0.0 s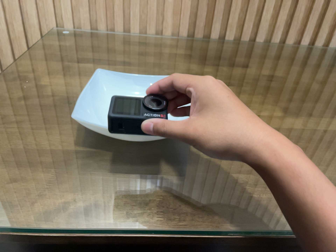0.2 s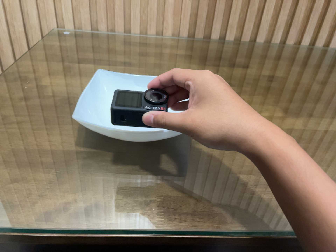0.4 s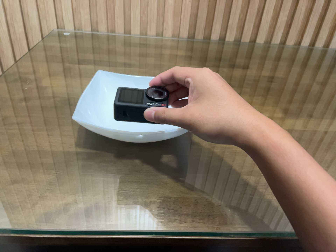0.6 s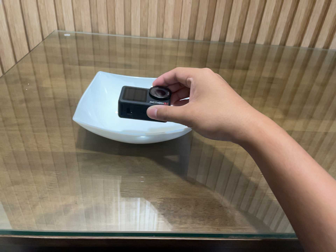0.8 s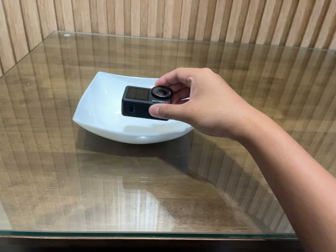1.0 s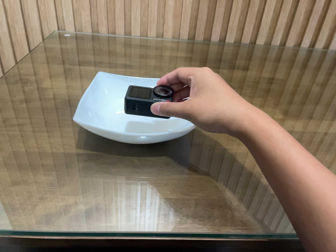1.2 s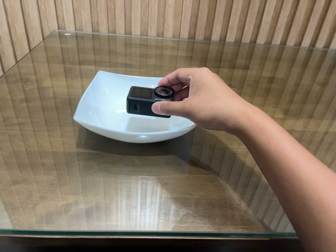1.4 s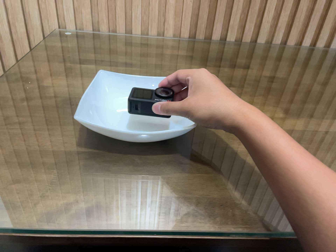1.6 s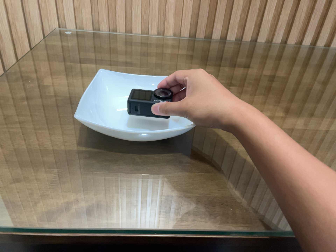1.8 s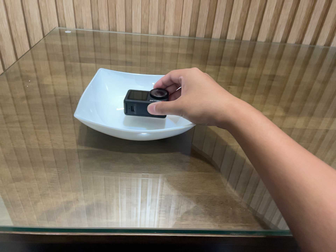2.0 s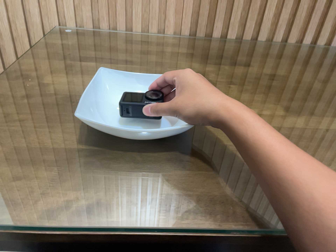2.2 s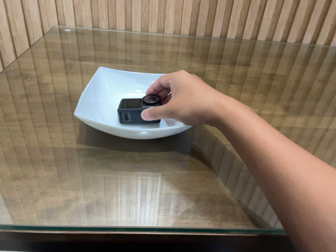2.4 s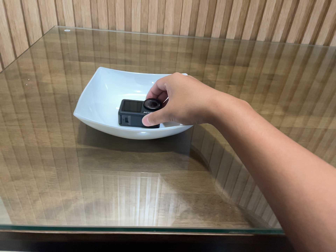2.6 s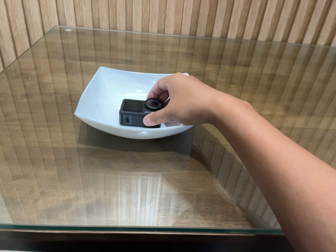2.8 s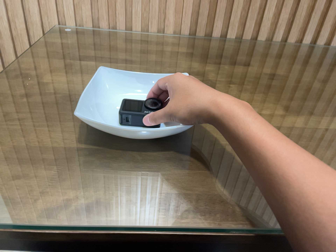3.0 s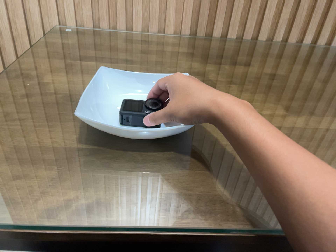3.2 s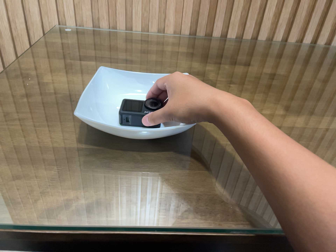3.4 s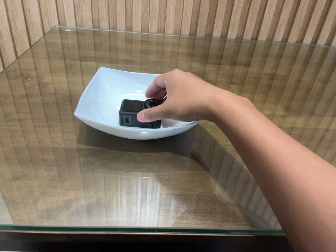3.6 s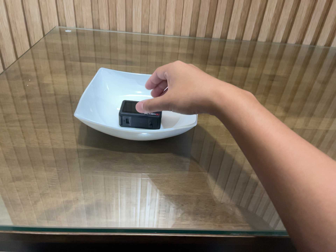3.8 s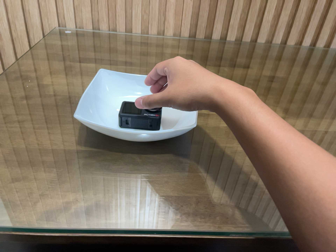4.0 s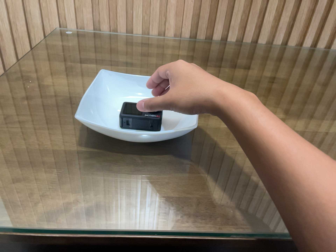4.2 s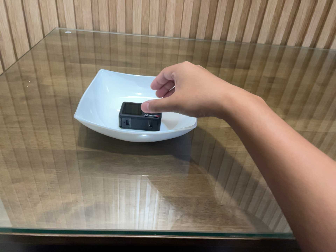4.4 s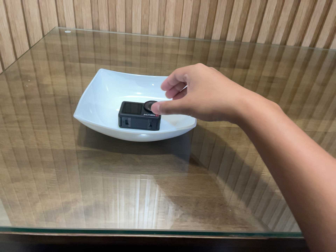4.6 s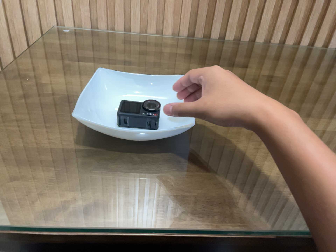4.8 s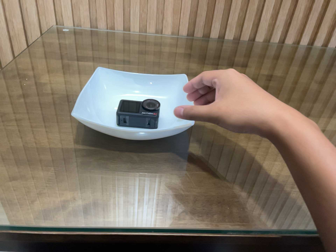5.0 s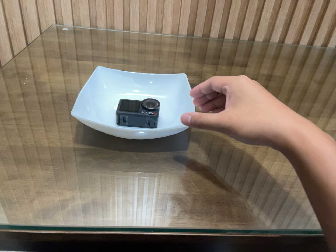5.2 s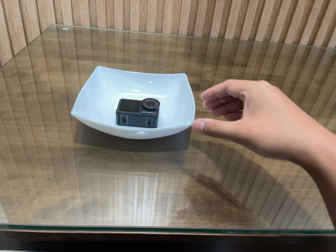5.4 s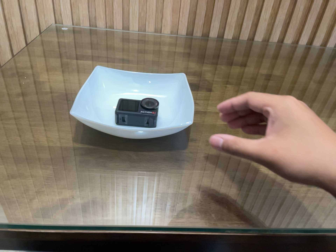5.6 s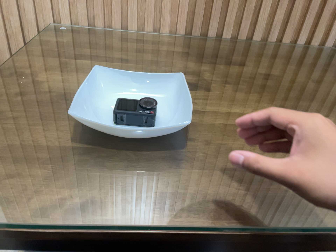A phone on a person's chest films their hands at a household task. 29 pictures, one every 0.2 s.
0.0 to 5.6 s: The camera keeps its place and its aim.
The film runs forward here.
